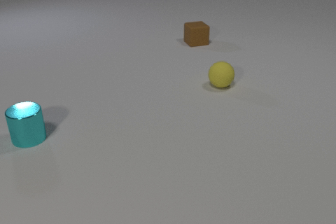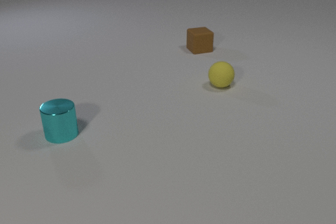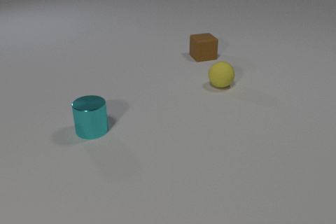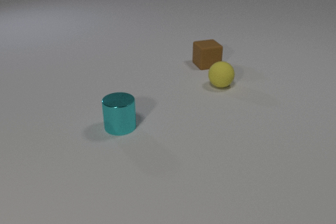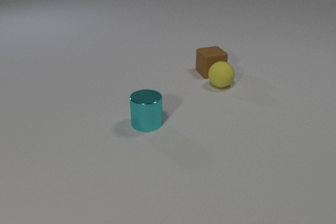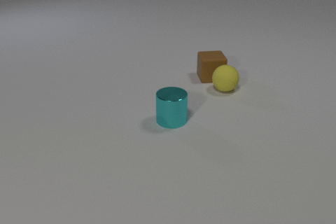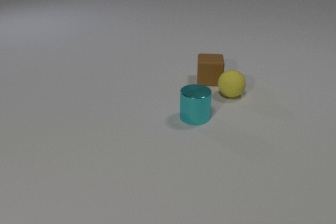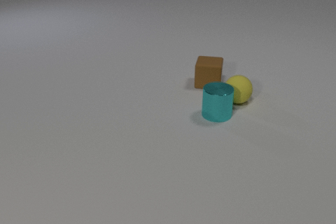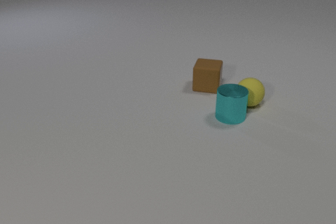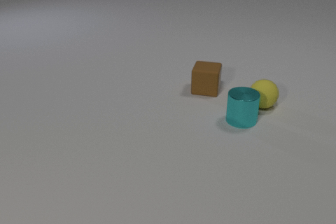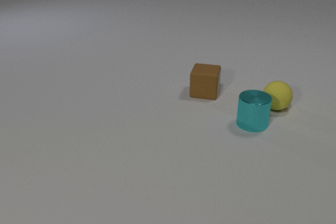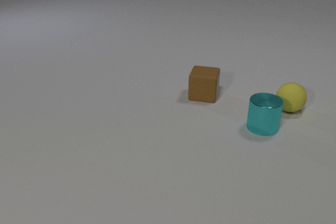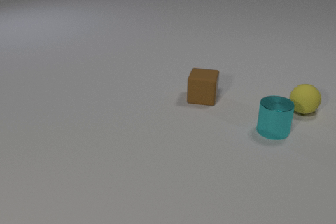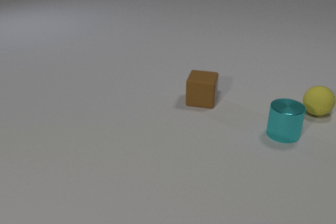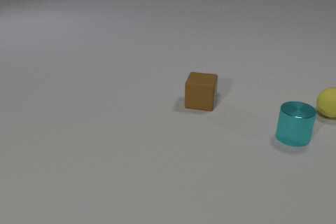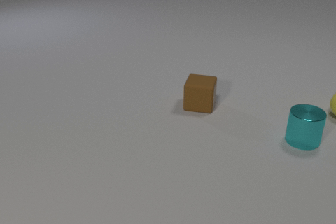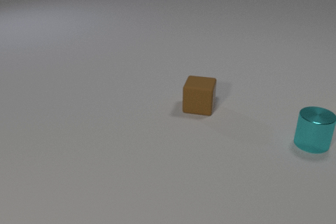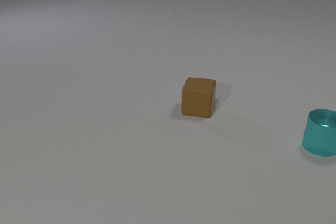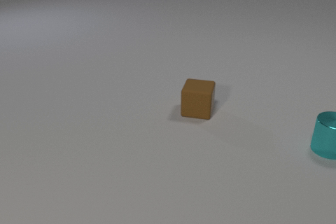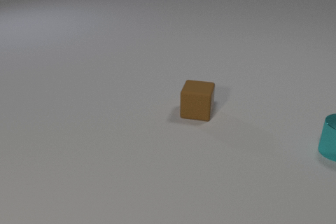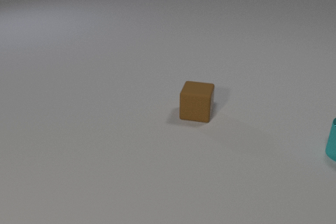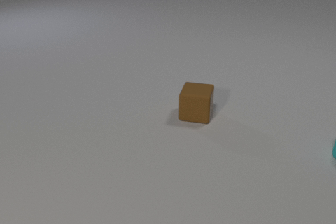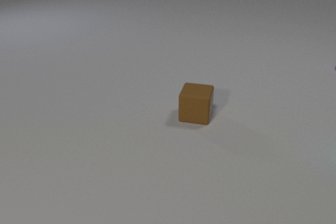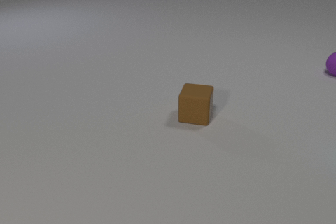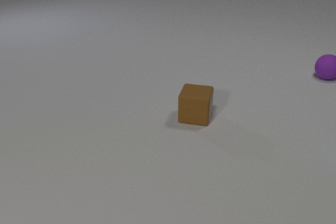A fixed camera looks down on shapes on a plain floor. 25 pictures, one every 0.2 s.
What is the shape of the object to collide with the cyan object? sphere.
What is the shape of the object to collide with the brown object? sphere.
How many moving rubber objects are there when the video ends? 2.
0.0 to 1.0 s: The brown rubber cube slides toward the camera. The yellow rubber sphere rolls toward the camera. The cyan metal cylinder slides to the right. The brown rubber cube and the yellow rubber sphere collide.
1.0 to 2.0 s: The brown rubber cube slides toward the camera, spins so that its near face slides to the left, clockwise seen from above. The yellow rubber sphere rolls to the right and toward the camera. The cyan metal cylinder slides to the right. The yellow rubber sphere and the cyan metal cylinder collide.
2.0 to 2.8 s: The brown rubber cube slides toward the camera. The yellow rubber sphere rolls to the right. The cyan metal cylinder slides to the right.
2.8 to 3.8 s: The brown rubber cube slides toward the camera. The yellow rubber sphere rolls to the right, leaves at the right edge. The cyan metal cylinder slides to the right.
3.8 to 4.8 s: The brown rubber cube slides toward the camera. The purple rubber sphere comes in at the right edge, rolls toward the camera and to the left. The cyan metal cylinder slides to the right, leaves at the right edge.
